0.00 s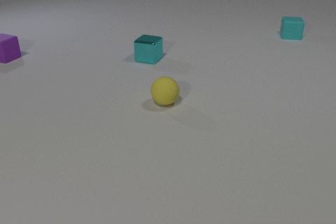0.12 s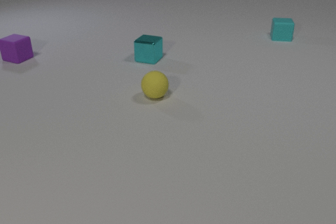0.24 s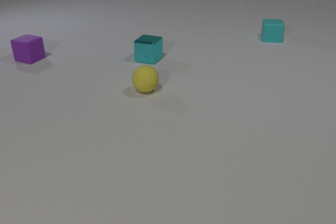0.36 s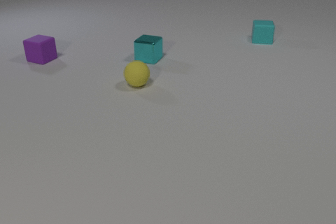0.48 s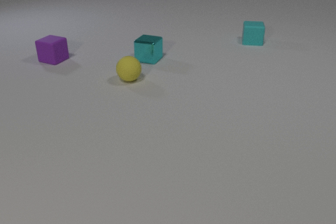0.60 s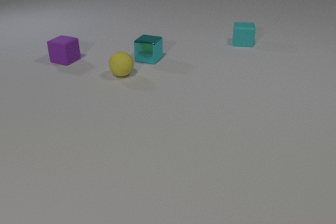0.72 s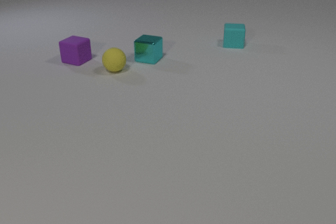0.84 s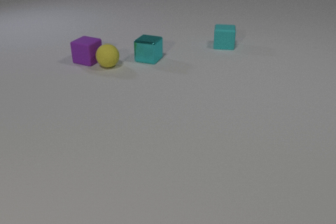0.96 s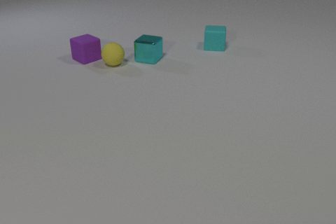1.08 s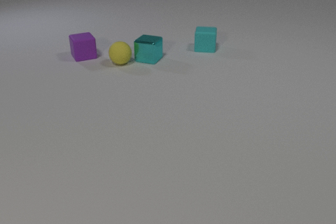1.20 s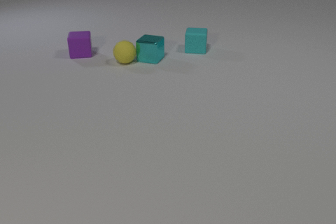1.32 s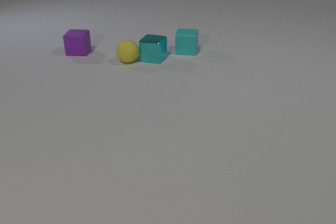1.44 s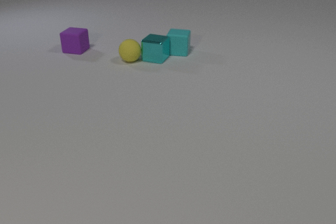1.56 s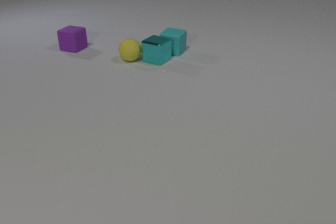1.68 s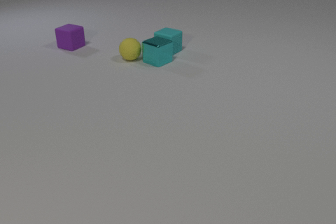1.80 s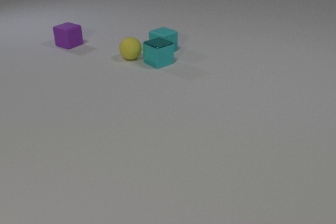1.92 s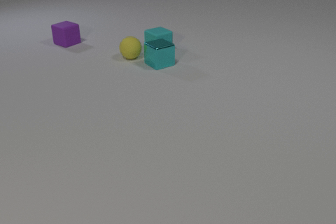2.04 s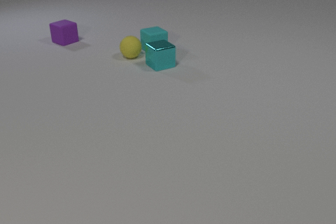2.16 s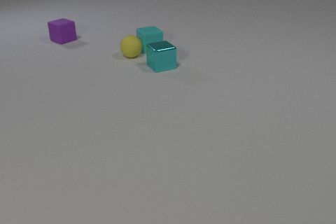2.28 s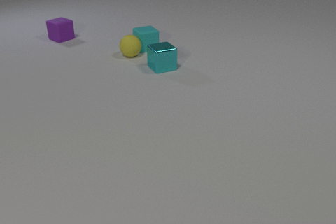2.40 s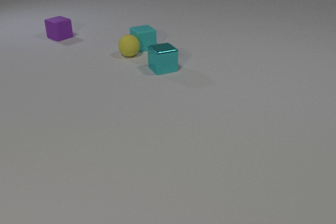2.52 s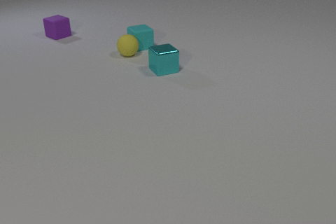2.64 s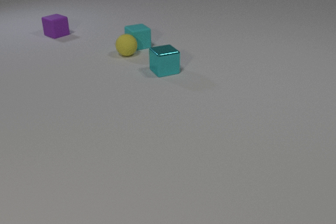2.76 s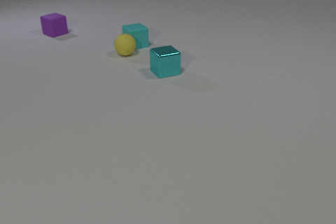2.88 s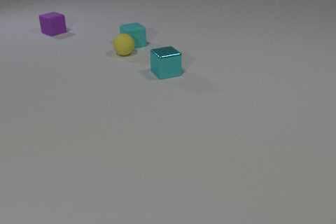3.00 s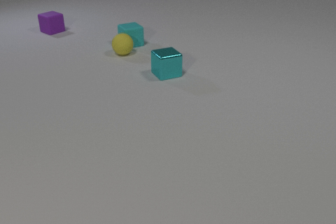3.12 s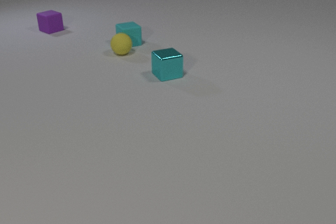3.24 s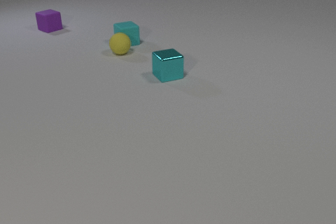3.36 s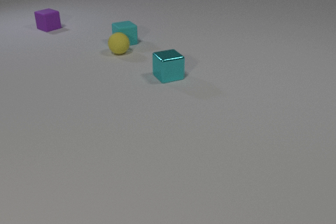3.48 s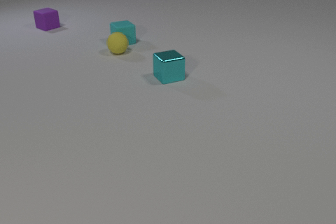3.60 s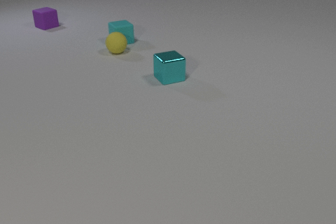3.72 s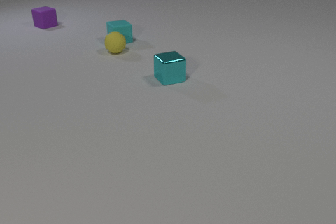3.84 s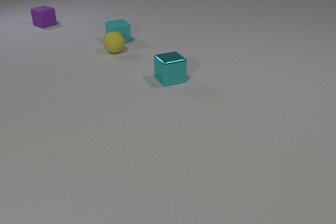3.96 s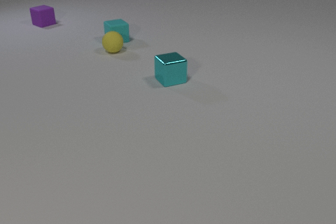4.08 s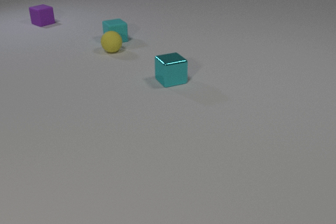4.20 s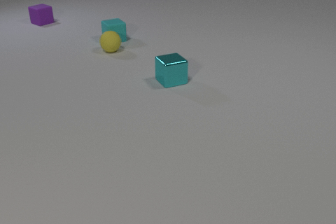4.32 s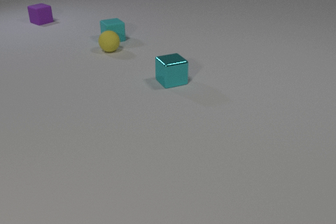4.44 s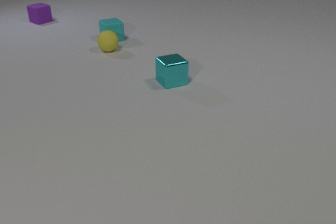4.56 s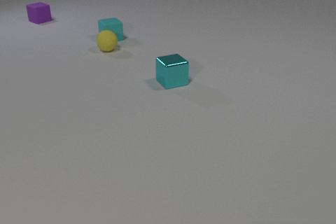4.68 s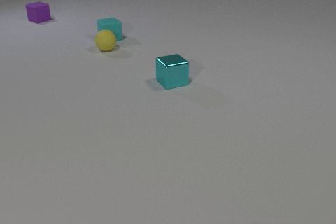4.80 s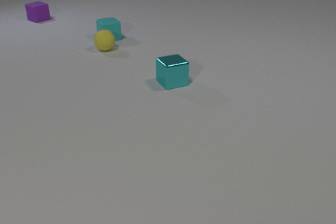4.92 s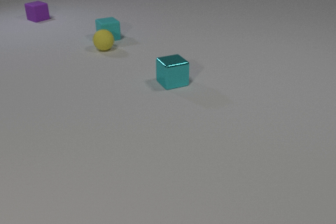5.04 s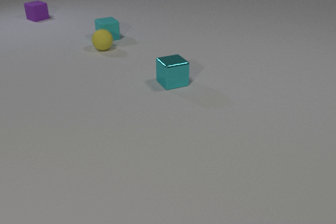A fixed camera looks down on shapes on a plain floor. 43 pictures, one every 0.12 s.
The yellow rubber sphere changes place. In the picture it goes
away from the camera.
The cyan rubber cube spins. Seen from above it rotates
clockwise.
0.00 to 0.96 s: The purple rubber cube slides to the right. The yellow rubber sphere rolls away from the camera and to the left. The cyan rubber cube slides to the left and toward the camera. The purple rubber cube and the yellow rubber sphere collide.
0.96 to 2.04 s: The purple rubber cube slides away from the camera, spins clockwise seen from above by about 90 degrees, its near face sliding to the left. The yellow rubber sphere rolls away from the camera and to the right. The cyan metal cube slides toward the camera and to the right, spins so that its near face slides to the left, clockwise seen from above. The cyan rubber cube slides to the left, spins so that its near face slides to the left, clockwise seen from above. The yellow rubber sphere and the cyan metal cube collide. The cyan metal cube and the cyan rubber cube collide.
2.04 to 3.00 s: The purple rubber cube slides away from the camera. The yellow rubber sphere rolls away from the camera and to the left. The cyan metal cube slides toward the camera. The cyan rubber cube slides to the left and away from the camera. The yellow rubber sphere and the cyan rubber cube collide.
3.00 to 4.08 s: The purple rubber cube slides away from the camera. The yellow rubber sphere rolls to the left and away from the camera. The cyan metal cube slides toward the camera. The cyan rubber cube slides to the left and away from the camera.
4.08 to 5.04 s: The purple rubber cube slides away from the camera. The yellow rubber sphere rolls to the left and away from the camera. The cyan metal cube slides toward the camera. The cyan rubber cube slides to the left and away from the camera.
How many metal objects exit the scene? 0.
What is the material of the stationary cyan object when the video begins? metal.
What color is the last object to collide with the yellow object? cyan.
